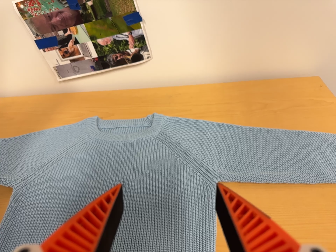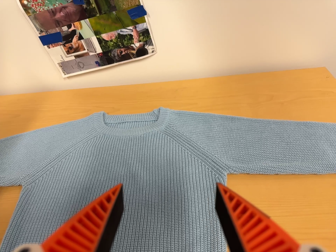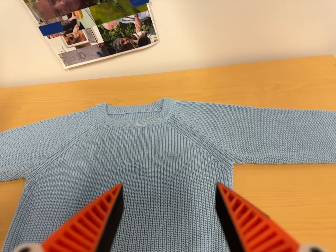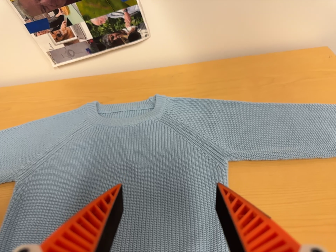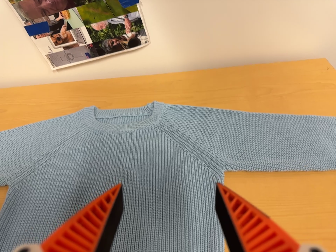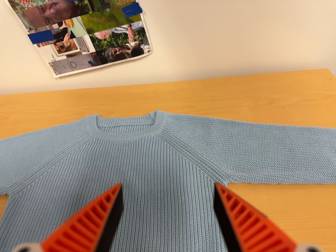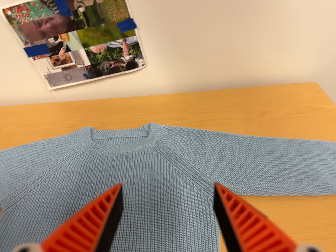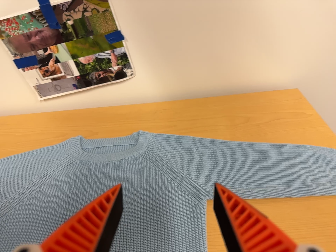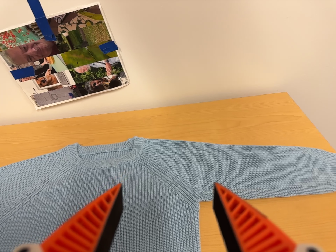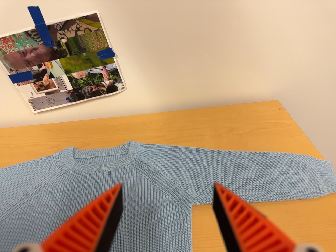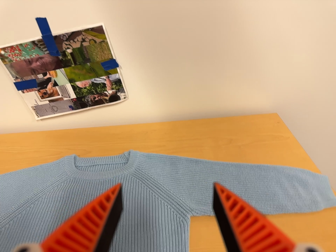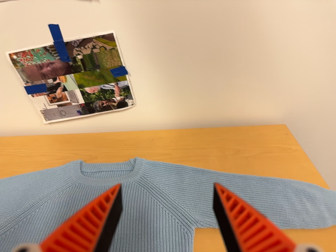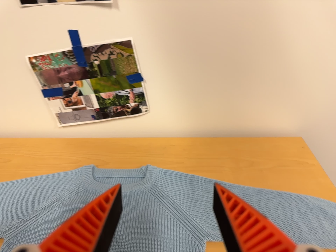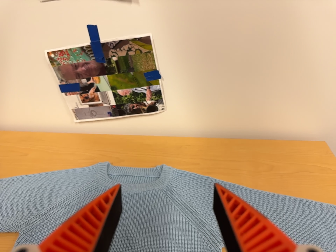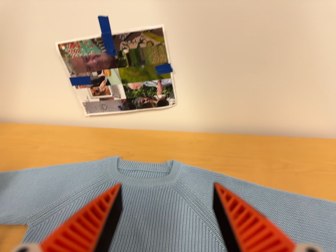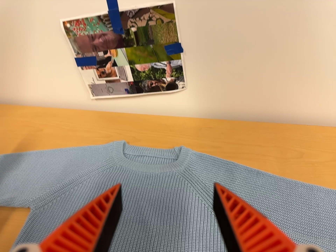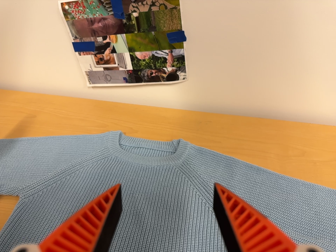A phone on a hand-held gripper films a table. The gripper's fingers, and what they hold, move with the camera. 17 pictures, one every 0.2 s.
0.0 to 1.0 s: The camera shifts only a little, or ends up much as it began.
1.0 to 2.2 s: The camera travels backward, about 8 cm, so what stands in front gets smaller. Its aim tips toward the top of its view by about 10 degrees, and the scene shifts downward.
2.2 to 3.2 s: The camera travels forward, about 9 cm, so what stands in front looms larger. It rolls about its line of sight by about 10 degrees, and the scene rotates clockwise.
The film runs backward here.
